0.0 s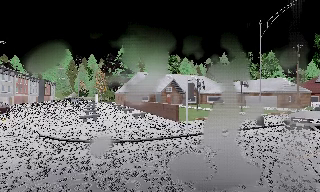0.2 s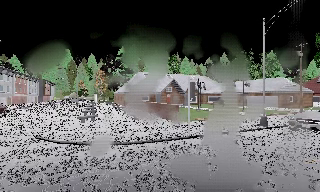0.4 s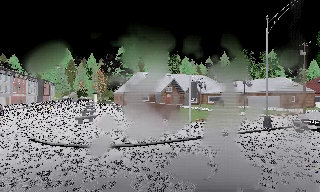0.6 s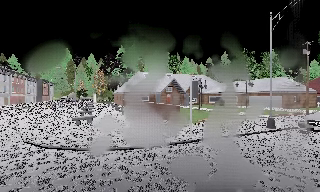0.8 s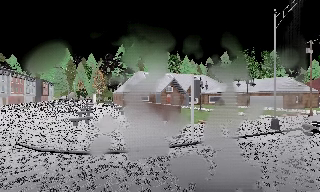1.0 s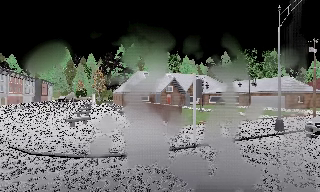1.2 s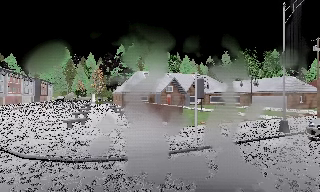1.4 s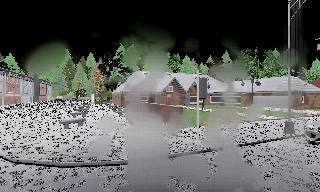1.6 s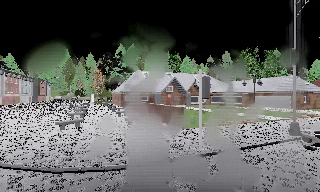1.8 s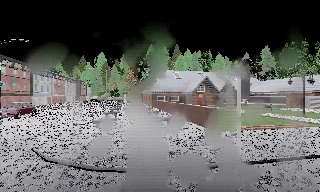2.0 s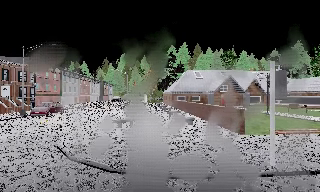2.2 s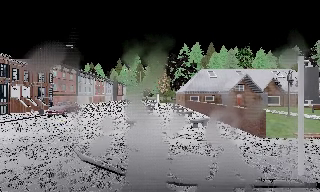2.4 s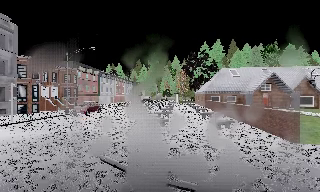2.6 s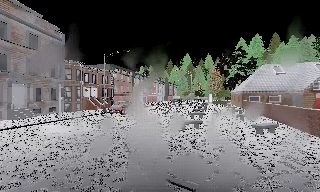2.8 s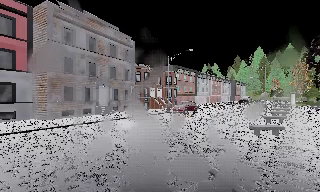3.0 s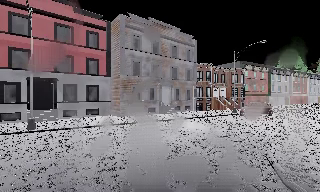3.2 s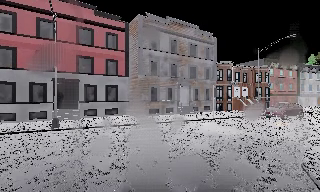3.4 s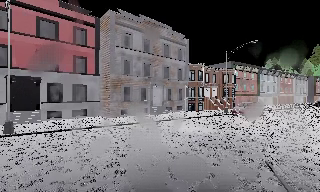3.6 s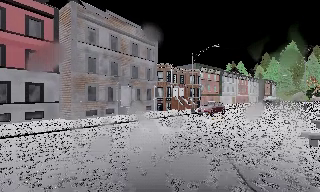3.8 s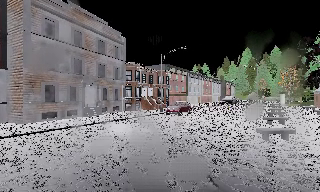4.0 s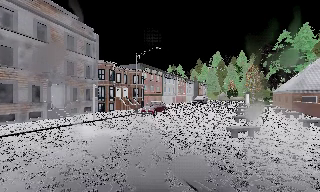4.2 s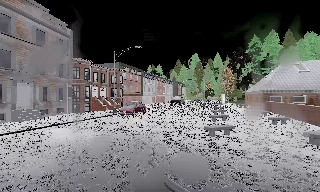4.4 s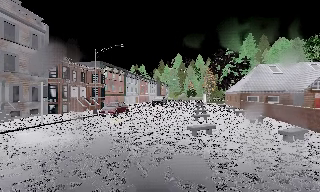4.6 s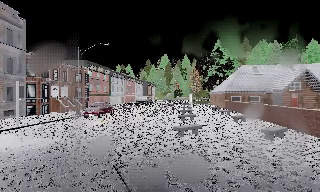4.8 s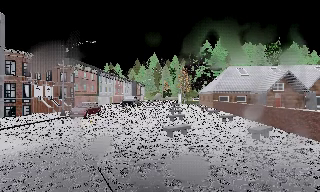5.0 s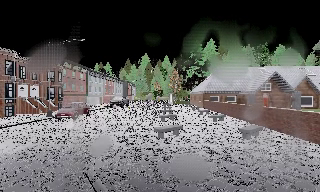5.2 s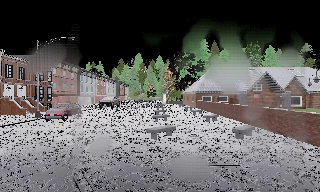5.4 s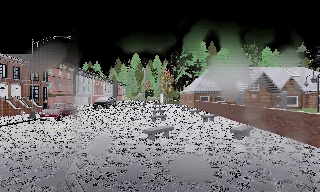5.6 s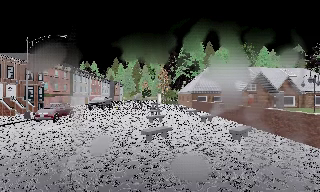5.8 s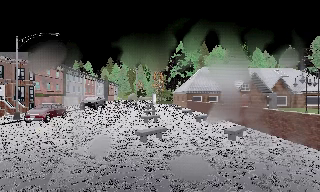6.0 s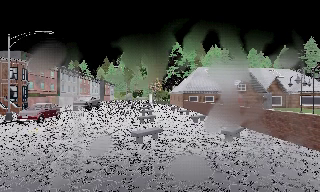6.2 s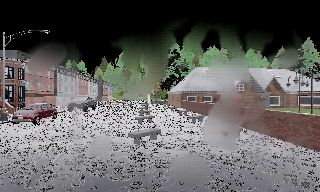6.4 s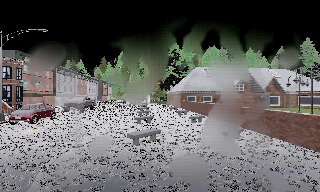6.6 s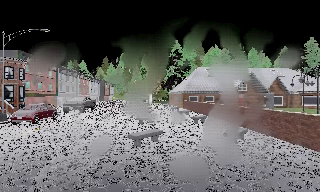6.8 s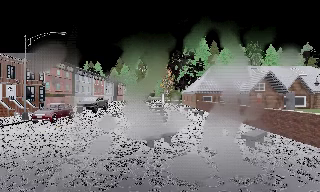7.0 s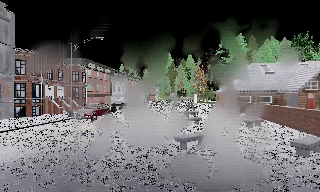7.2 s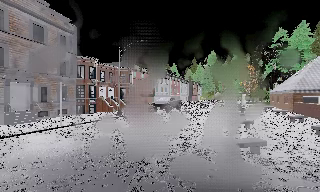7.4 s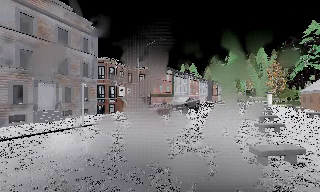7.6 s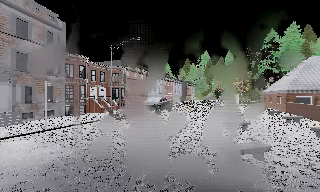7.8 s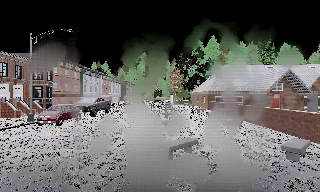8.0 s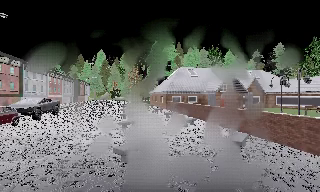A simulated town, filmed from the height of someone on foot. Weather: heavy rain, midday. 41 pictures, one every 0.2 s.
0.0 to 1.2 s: The camera travels forward, about 2 m, so what stands in front looms larger.
1.2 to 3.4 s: The camera pans to its left, which is counterclockwise from overhead, by about 80 degrees. It travels forward, about 3.5 m.
3.4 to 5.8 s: The camera pans to its right, which is clockwise from overhead, by about 60 degrees. It travels forward, about 2 m.
5.8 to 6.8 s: The camera travels forward, about 0.5 m, so what stands in front looms larger.
6.8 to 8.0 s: The scene slides to the left, as the camera pans about 10 degrees to its right. It travels forward, about 1.5 m, so what stands in front looms larger.
The film runs forward here.
